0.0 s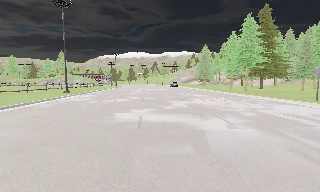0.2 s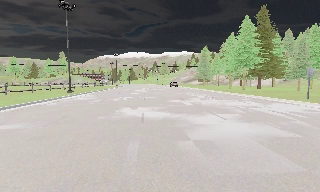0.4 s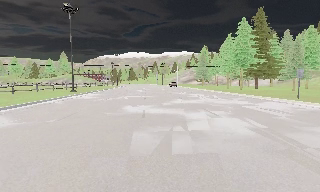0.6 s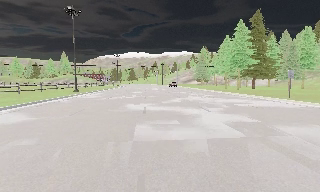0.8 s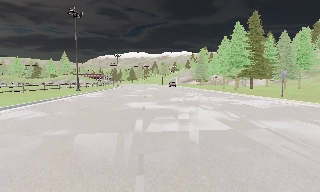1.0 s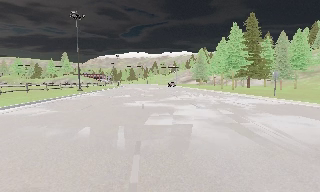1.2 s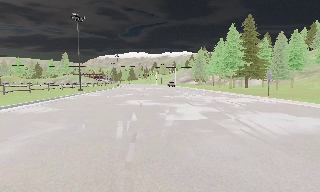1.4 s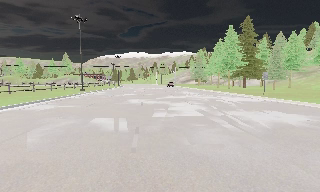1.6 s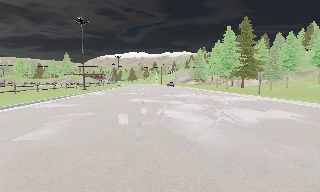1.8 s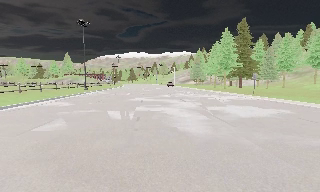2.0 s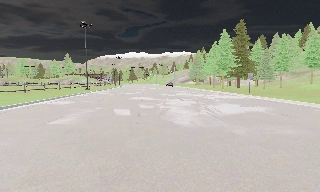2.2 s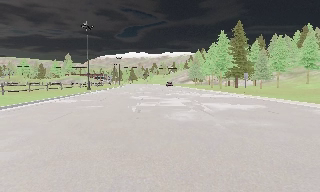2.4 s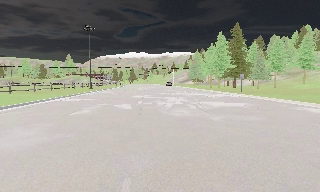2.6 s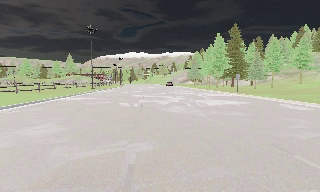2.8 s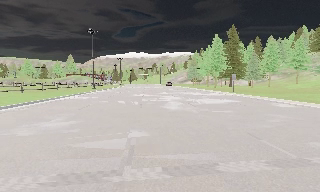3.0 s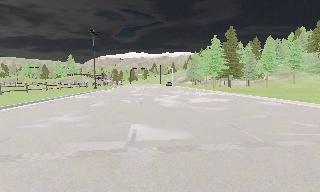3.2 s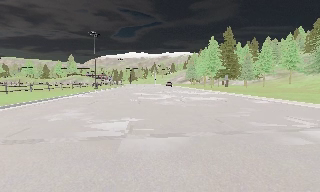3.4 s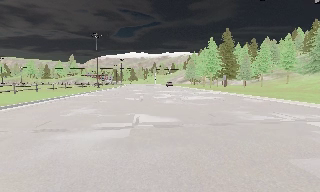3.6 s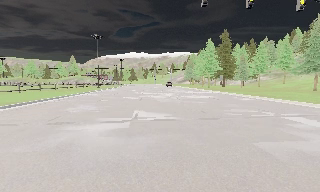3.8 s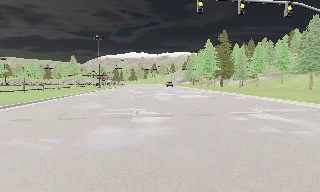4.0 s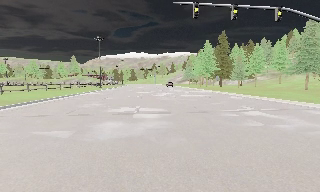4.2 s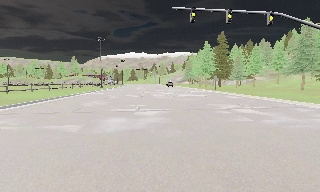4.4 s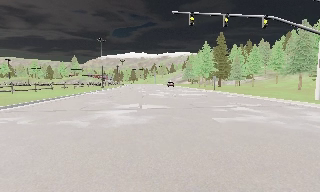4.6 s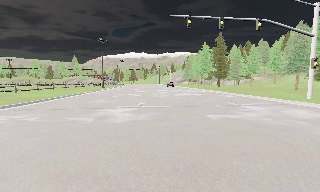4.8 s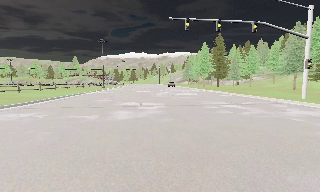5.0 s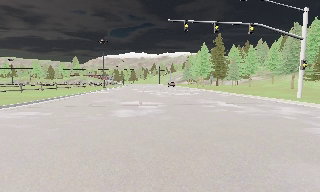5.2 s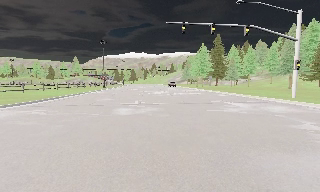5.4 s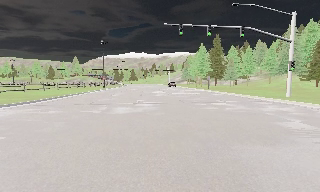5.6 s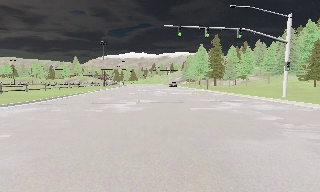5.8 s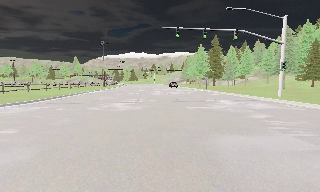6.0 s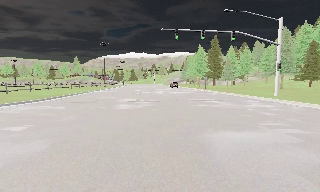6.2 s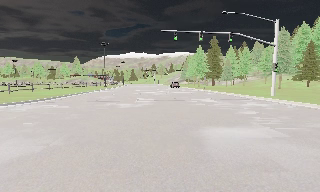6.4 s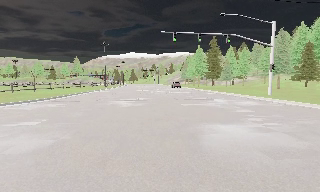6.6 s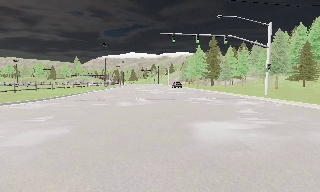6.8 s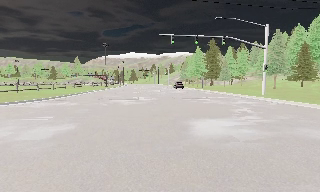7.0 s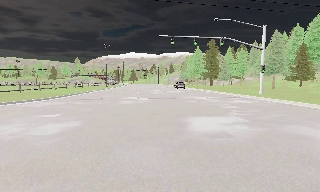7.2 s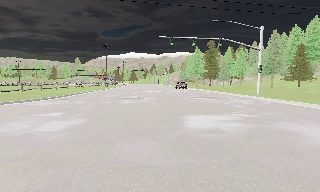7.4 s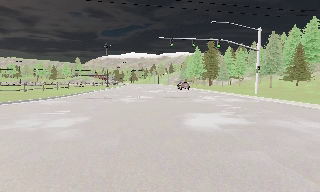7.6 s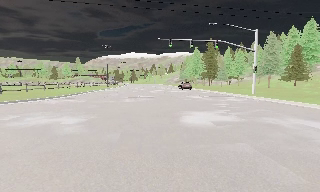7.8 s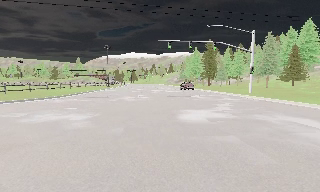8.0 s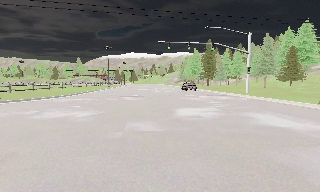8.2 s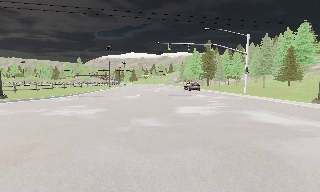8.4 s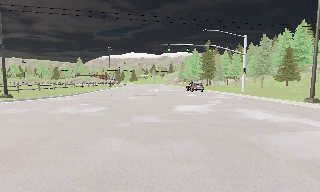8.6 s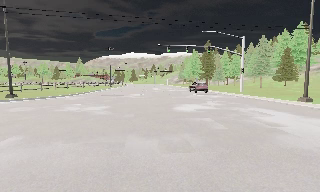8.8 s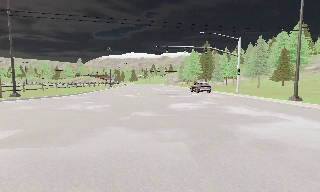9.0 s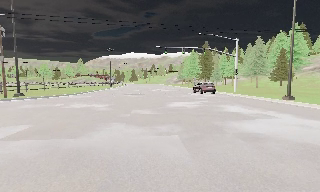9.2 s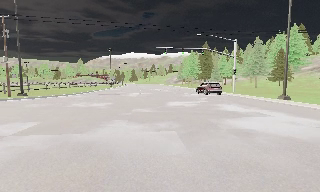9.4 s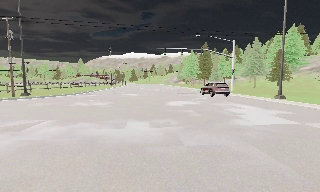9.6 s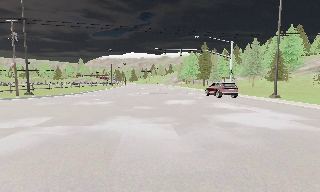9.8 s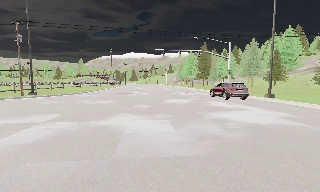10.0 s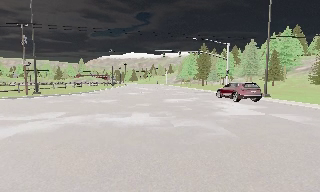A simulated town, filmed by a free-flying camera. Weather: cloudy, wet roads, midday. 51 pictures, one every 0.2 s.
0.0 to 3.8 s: The camera travels backward, about 16 m, so what stands in front gets smaller.
3.8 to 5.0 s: The camera travels backward, about 3.5 m, so what stands in front gets smaller. It loses speed.
5.0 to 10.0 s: The camera travels backward, about 12 m, so what stands in front gets smaller.
The film runs backward here.
